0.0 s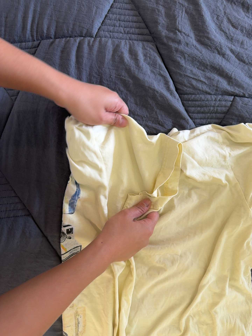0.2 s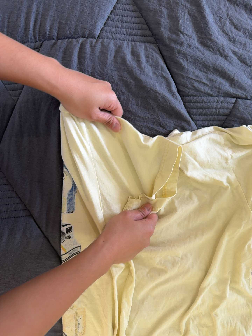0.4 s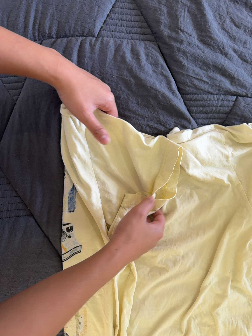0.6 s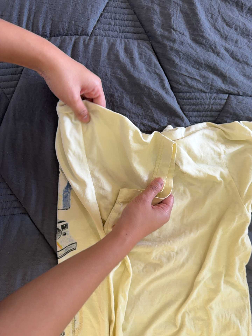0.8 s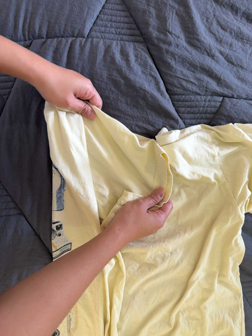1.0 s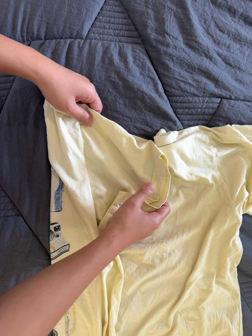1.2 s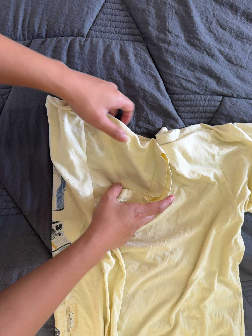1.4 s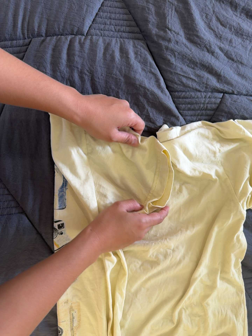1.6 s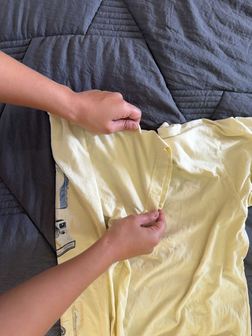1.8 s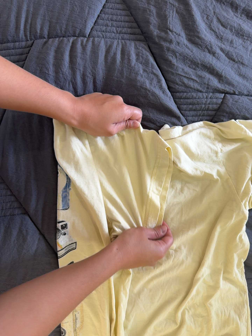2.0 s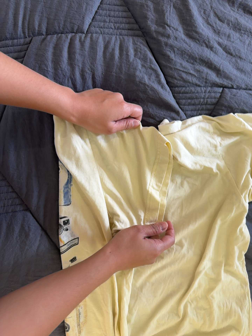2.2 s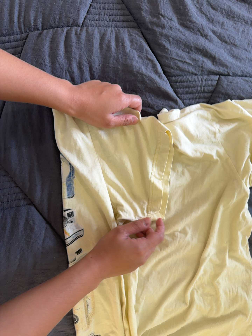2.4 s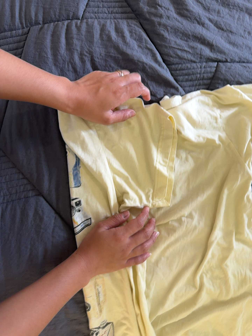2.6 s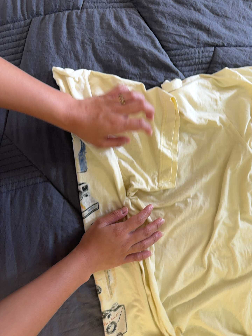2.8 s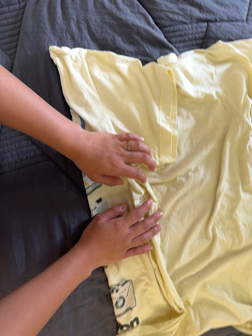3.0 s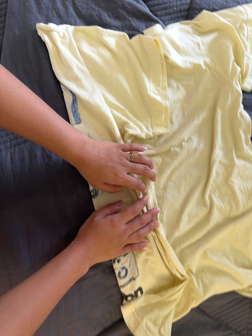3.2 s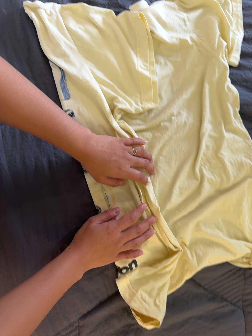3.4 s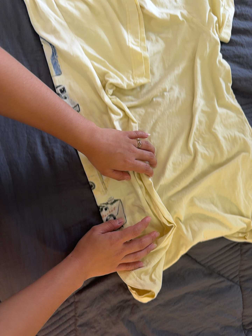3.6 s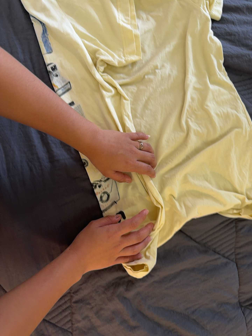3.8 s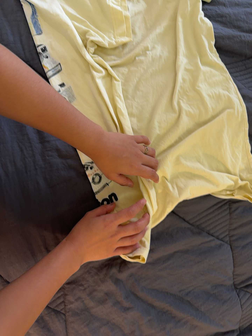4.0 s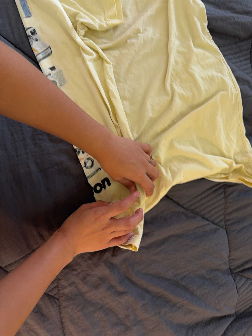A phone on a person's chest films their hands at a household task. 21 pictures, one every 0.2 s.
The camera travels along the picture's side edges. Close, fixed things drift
upward.
The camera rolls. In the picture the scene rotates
counterclockwise.
0.0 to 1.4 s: The camera shifts only a little, or ends up much as it began.
1.4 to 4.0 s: The camera travels toward the bottom of its view, about 36 cm, so close, fixed things drift upward. It rolls about its line of sight by about 20 degrees, and the scene rotates counterclockwise.
The film runs forward here.
